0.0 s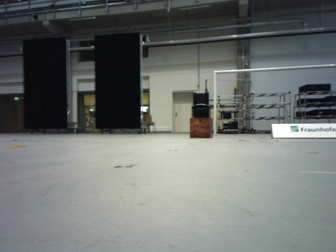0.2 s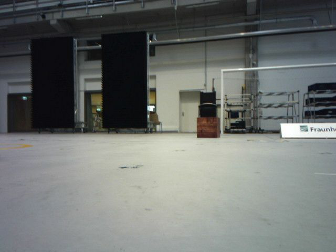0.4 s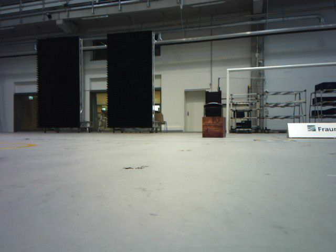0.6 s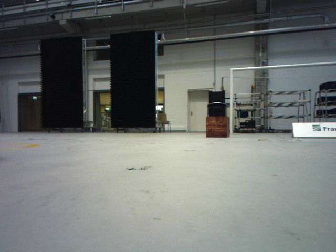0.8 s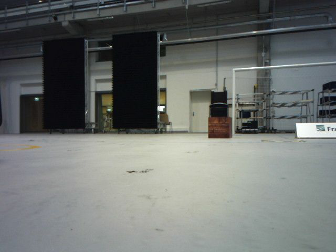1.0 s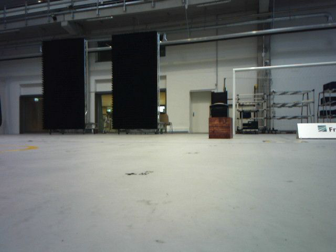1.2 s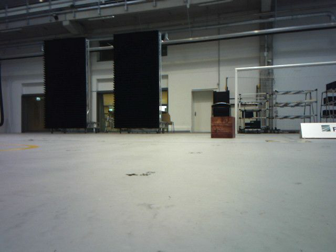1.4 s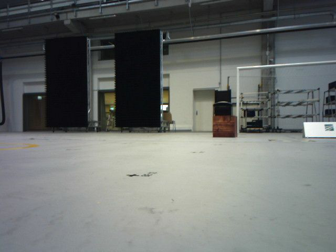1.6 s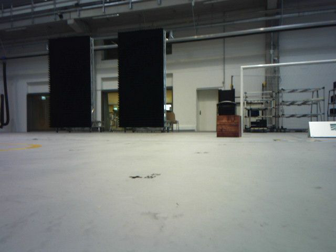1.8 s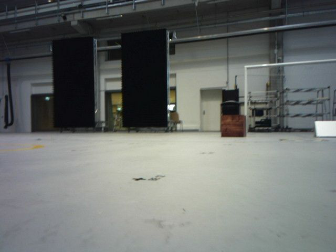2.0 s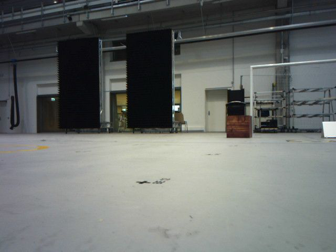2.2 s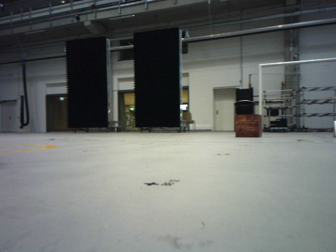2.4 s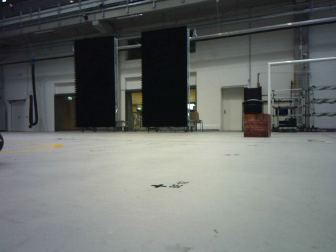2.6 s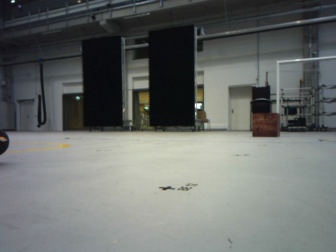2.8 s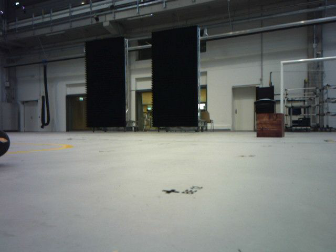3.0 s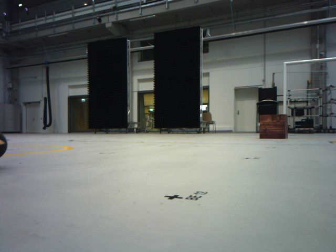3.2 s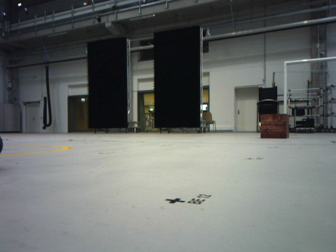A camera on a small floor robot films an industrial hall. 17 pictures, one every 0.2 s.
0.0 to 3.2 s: The scene slides to the right, as the camera pans about 10 degrees to its left. It travels forward, about 0.6 m, so what stands in front looms larger.
The film runs forward here.
